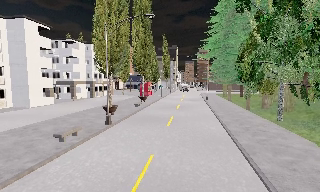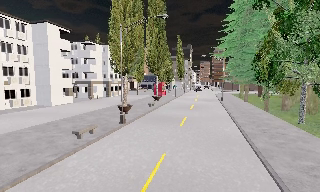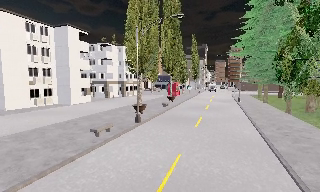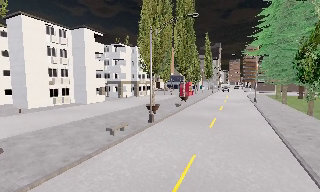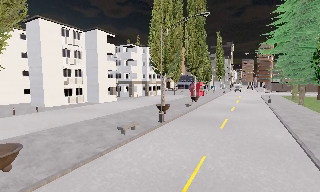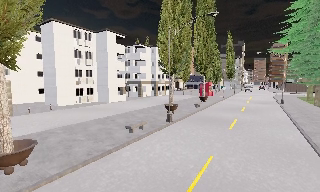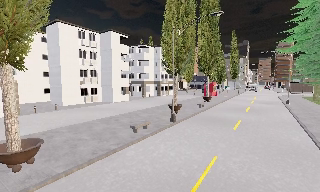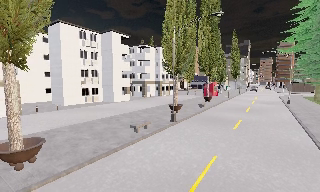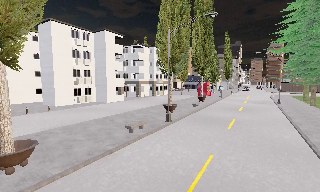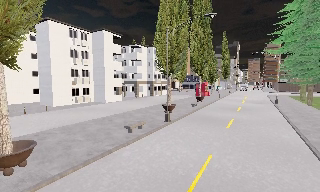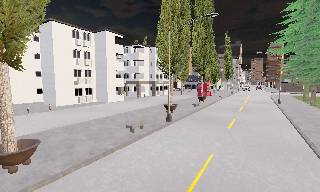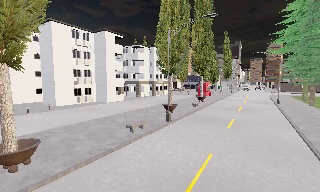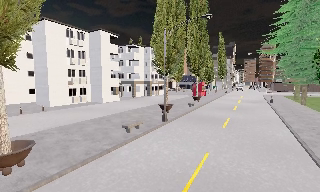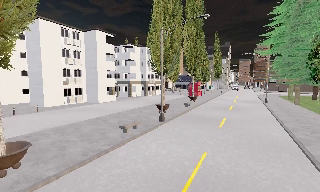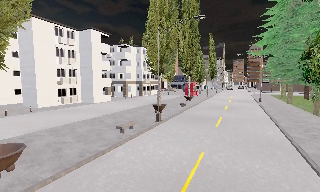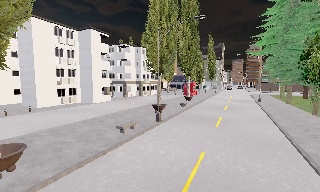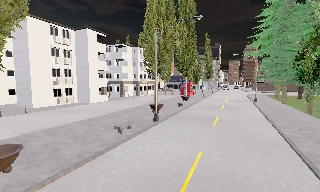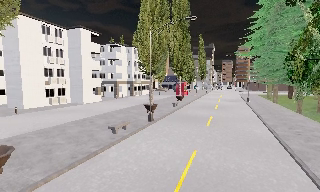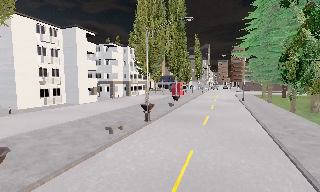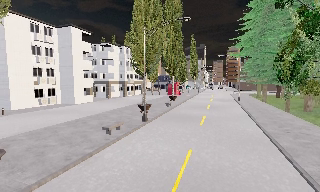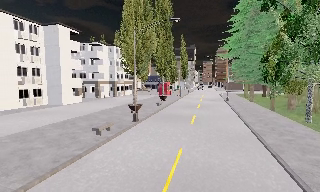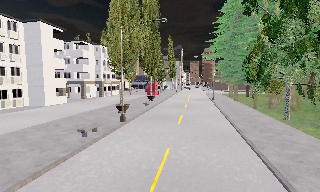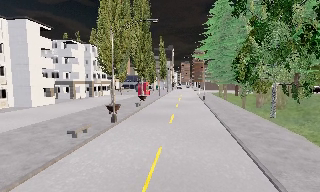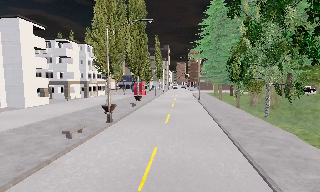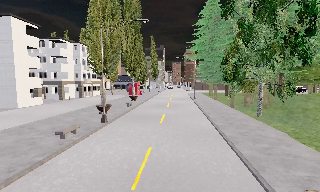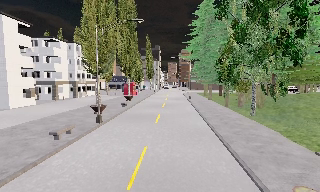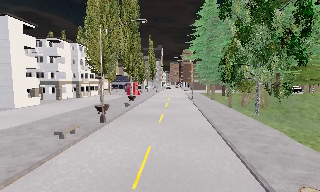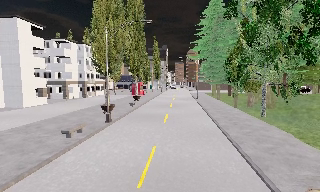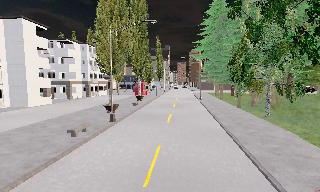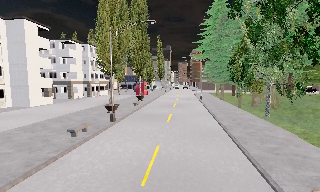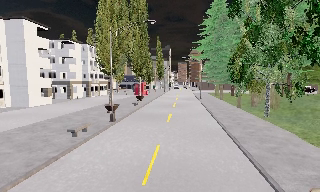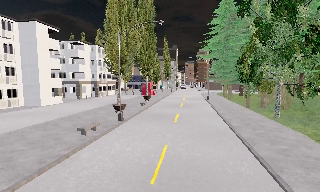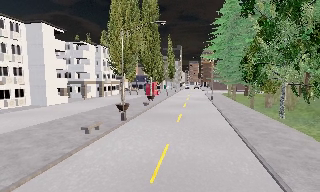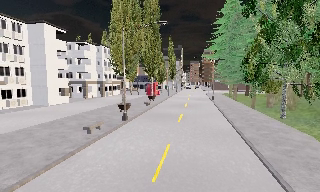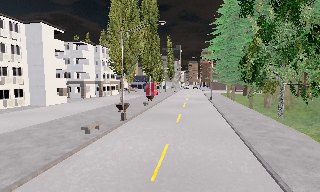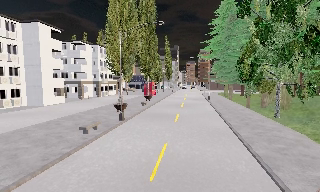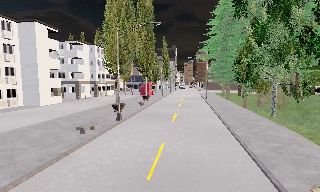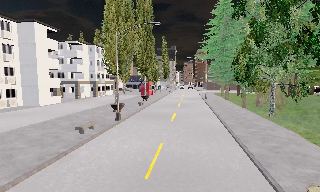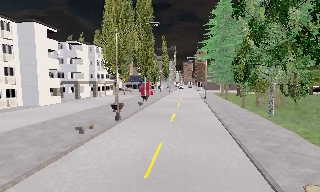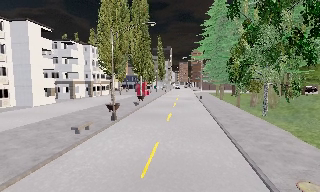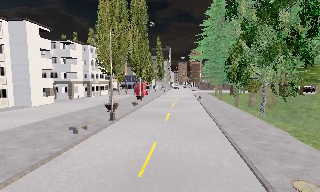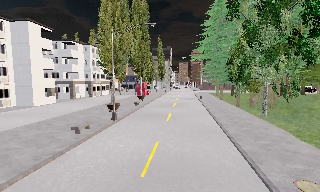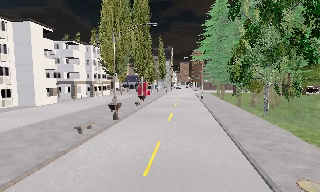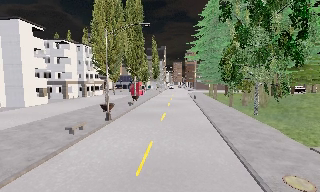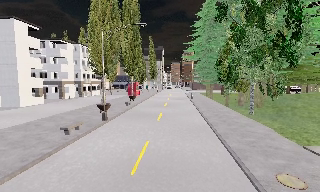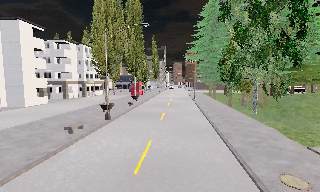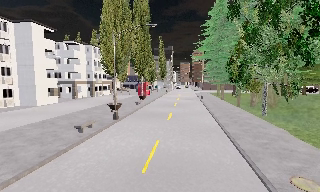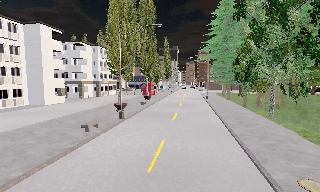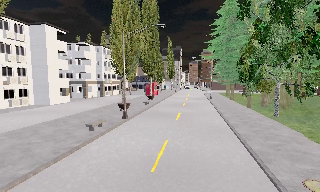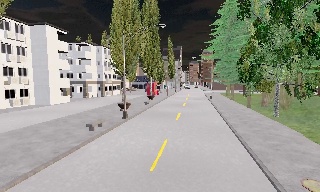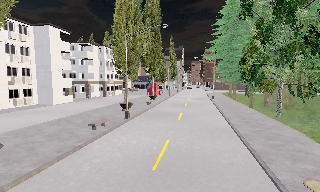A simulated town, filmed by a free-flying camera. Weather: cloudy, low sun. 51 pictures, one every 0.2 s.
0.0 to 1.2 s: The camera pans to its left, which is counterclockwise from overhead, by about 20 degrees.
1.2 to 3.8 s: The camera swings to its right by about 15 degrees, and the scene slides to the left. It travels to its left, about 0.5 m.
3.8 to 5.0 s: The scene slides to the left, as the camera pans about 15 degrees to its right.
5.0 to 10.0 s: The camera travels backward, about 1 m, so what stands in front gets smaller.
The film runs backward here.
